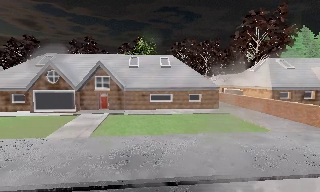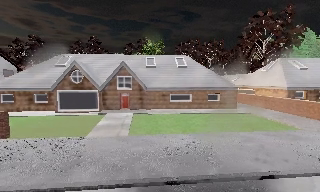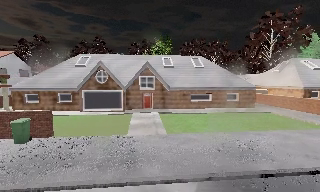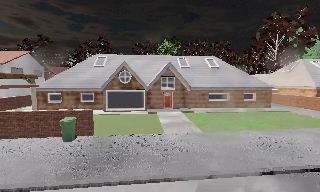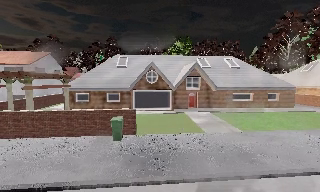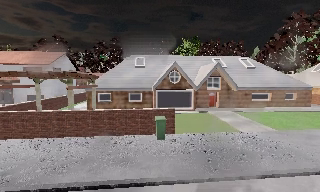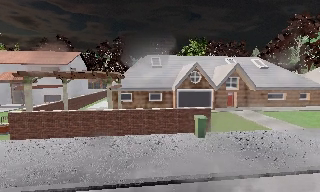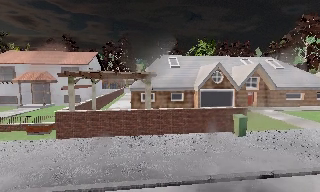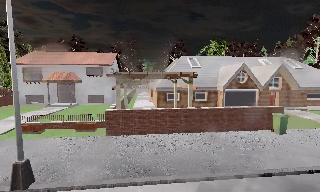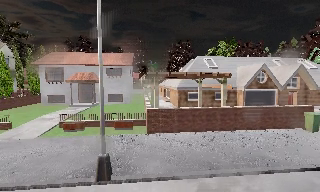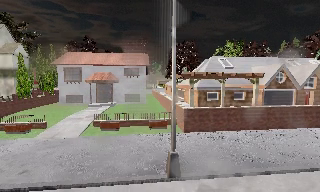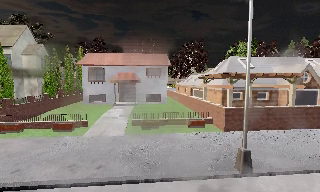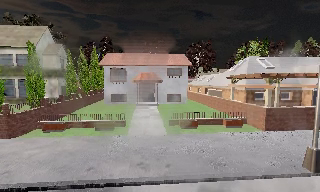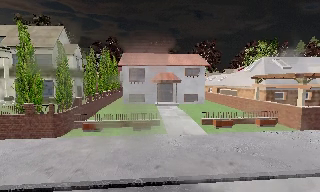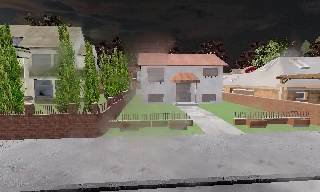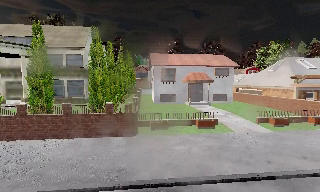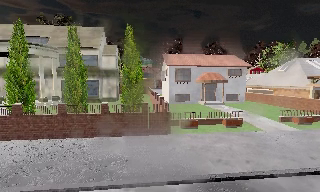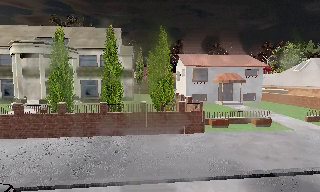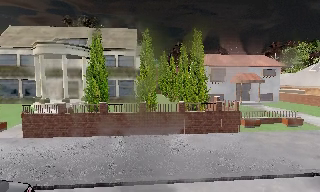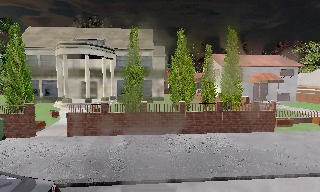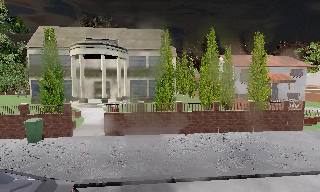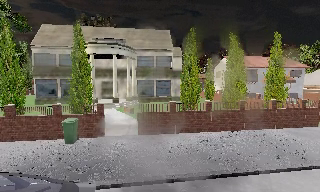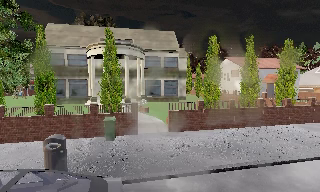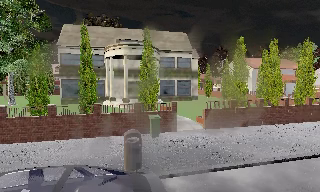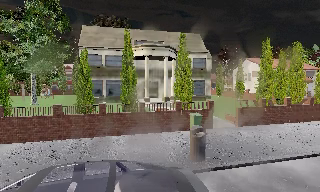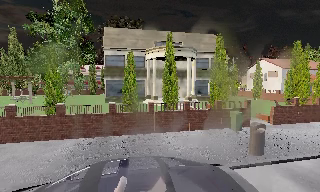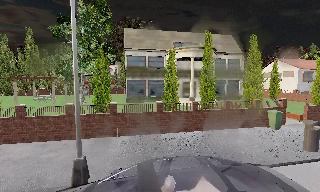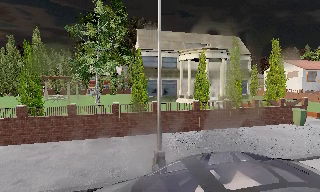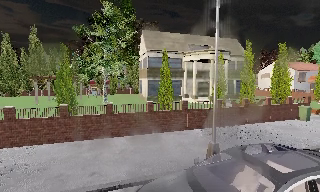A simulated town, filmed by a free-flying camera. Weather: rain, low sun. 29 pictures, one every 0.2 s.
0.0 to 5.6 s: The camera pans to its right, which is clockwise from overhead, by about 10 degrees. It travels to its left, about 60 m, so close, fixed things drift to the right.
The film runs forward here.
